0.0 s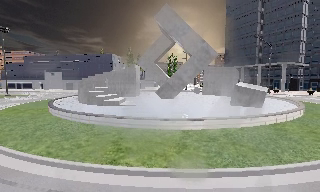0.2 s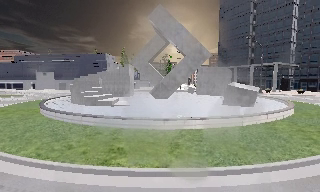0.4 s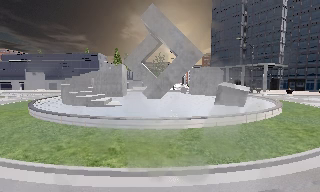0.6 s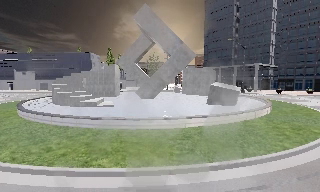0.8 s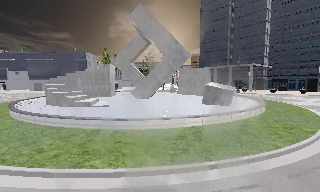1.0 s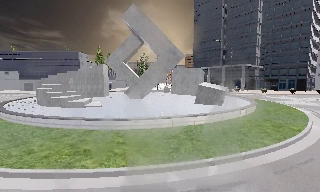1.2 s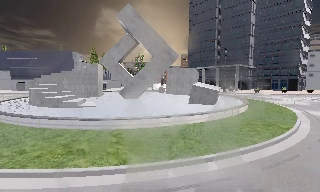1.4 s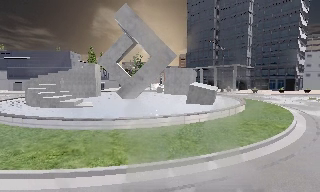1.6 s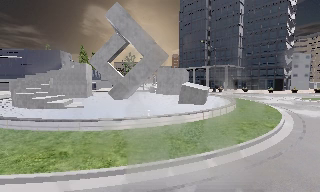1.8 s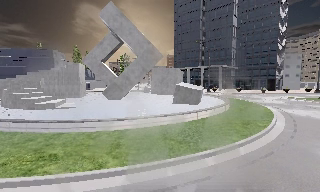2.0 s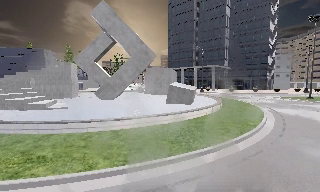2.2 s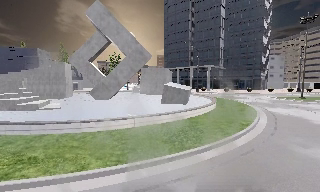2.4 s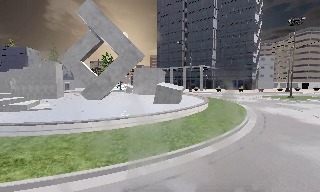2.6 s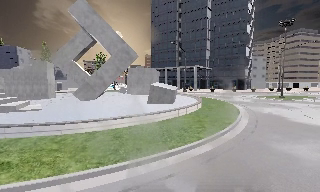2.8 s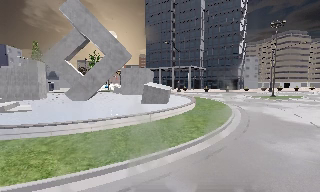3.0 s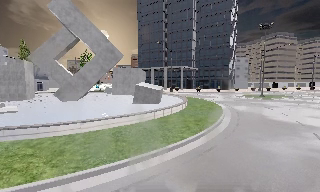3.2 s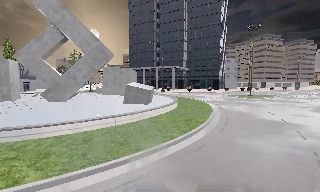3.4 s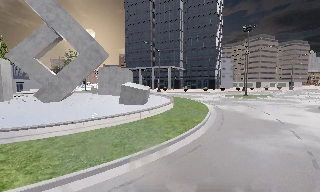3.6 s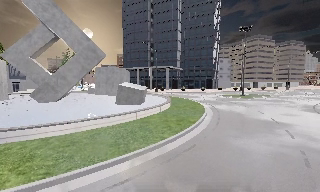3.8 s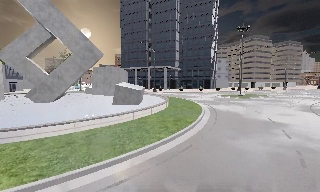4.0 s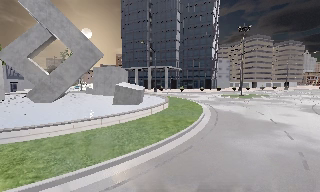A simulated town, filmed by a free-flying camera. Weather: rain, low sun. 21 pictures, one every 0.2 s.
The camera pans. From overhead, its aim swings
clockwise.
The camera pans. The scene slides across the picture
to the left.
0.0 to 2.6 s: The camera pans to its right, which is clockwise from overhead, by about 25 degrees. It travels to its right, about 1.5 m, so close, fixed things drift to the left.
2.6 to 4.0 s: The camera travels to its right, about 0.5 m, so close, fixed things drift to the left.
The film runs forward here.
